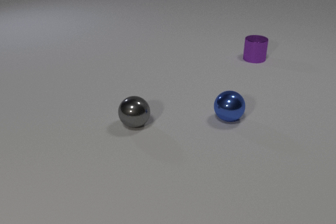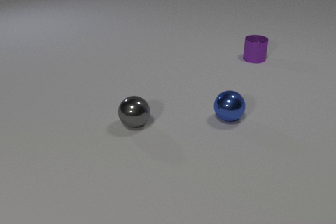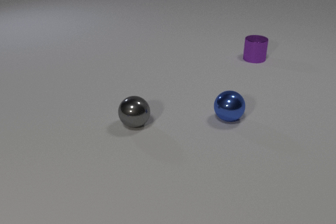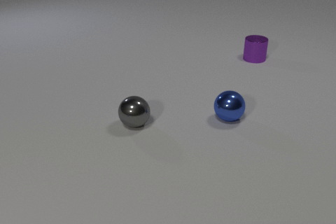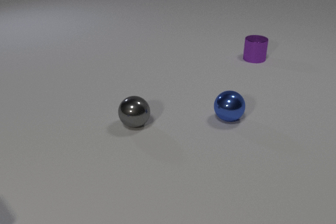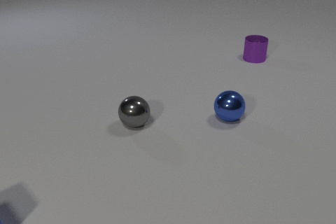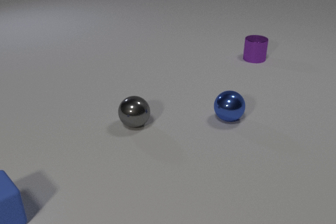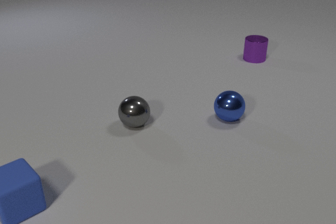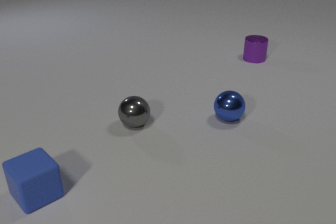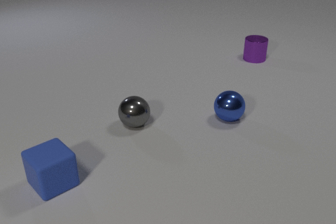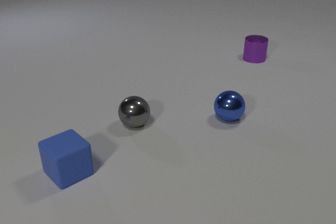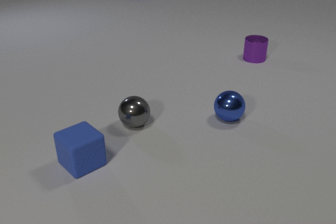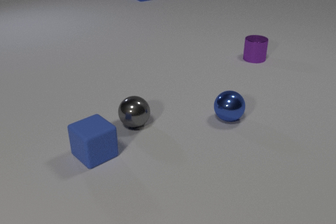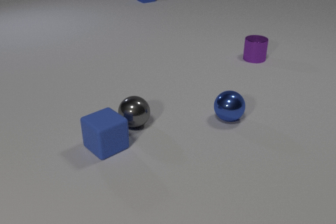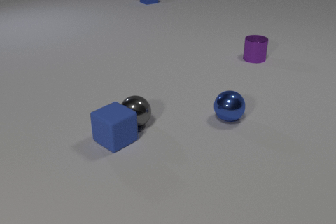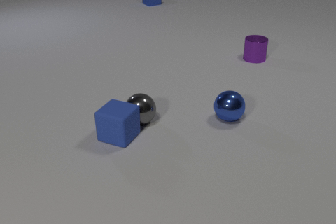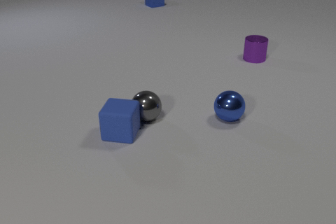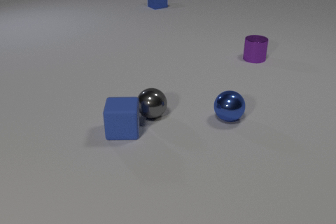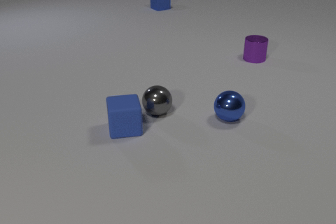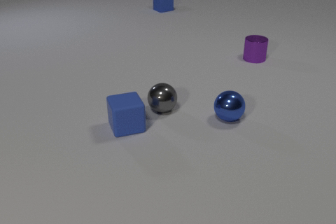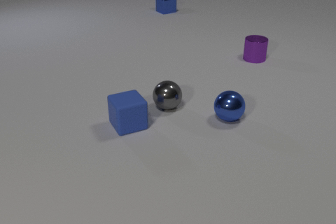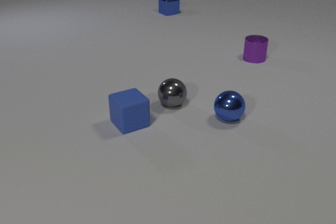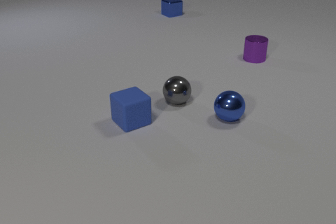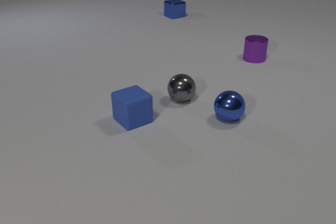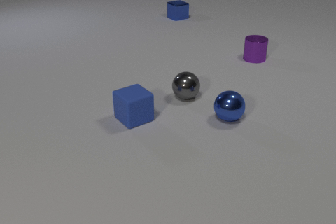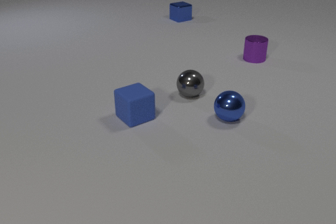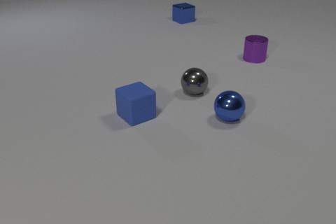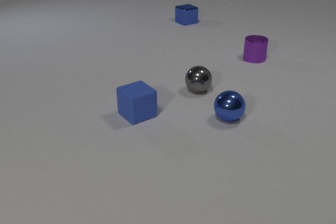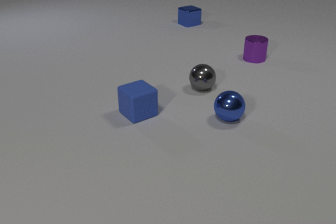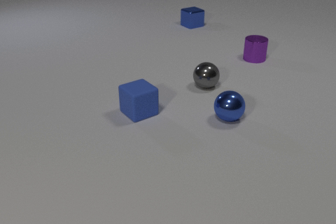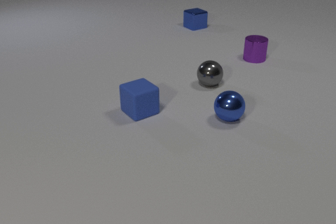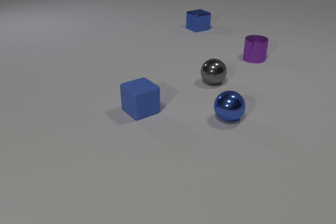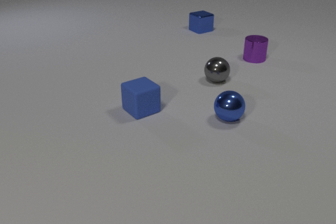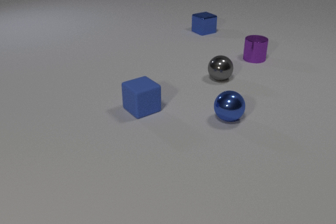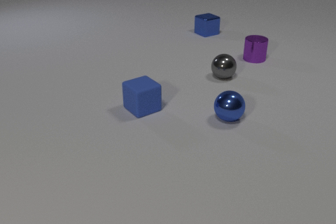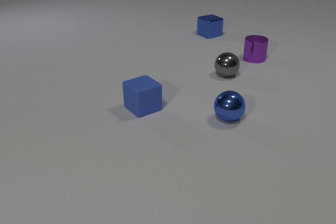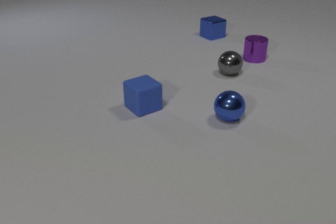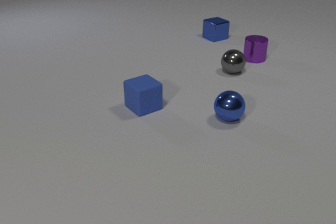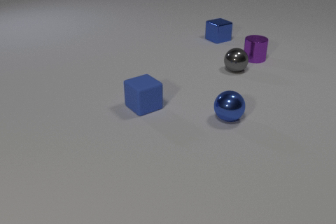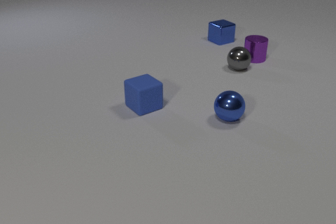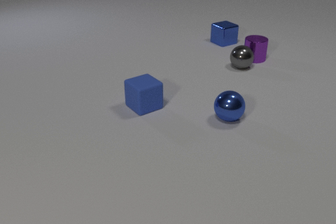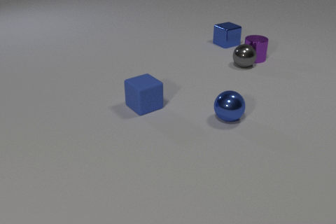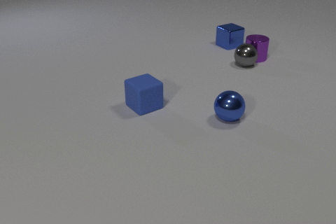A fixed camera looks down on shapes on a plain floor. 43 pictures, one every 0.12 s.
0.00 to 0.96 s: The blue rubber cube comes in at the left edge, slides to the right and away from the camera.
0.96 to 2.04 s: The blue rubber cube slides away from the camera and to the right, spins counterclockwise seen from above by about 45 degrees, its near face sliding to the right. The gray metal sphere rolls to the right and away from the camera. The blue metal cube comes in at the top edge, slides toward the camera and to the right. The blue rubber cube and the gray metal sphere collide.
2.04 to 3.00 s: The blue rubber cube slides away from the camera and to the right, spins counterclockwise seen from above by about 30 degrees, its near face sliding to the right. The gray metal sphere rolls away from the camera and to the right. The blue metal cube slides toward the camera and to the right.
3.00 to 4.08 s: The blue rubber cube slides away from the camera and to the right. The gray metal sphere rolls away from the camera and to the right. The blue metal cube slides toward the camera and to the right.
4.08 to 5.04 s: The gray metal sphere rolls away from the camera and to the right. The blue metal cube slides toward the camera and to the right. The gray metal sphere and the purple metal cylinder collide.
Are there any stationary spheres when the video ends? yes.
What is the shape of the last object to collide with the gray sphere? cylinder.
How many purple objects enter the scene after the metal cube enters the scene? 0.
